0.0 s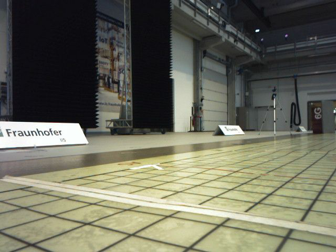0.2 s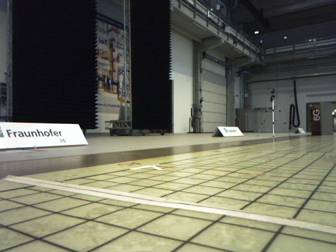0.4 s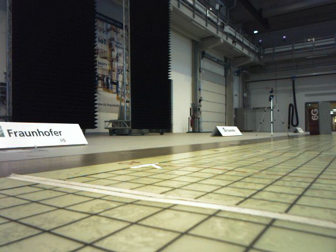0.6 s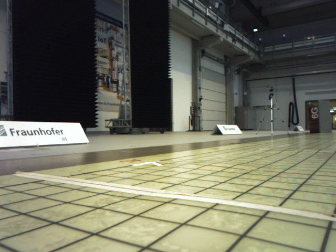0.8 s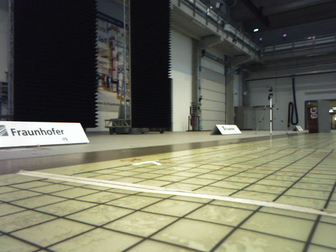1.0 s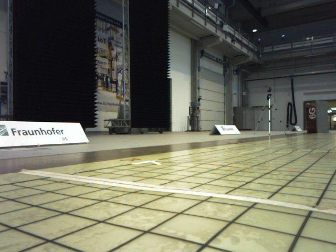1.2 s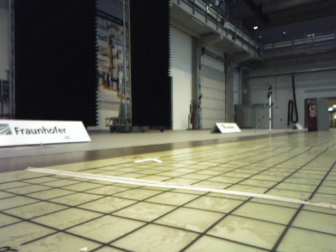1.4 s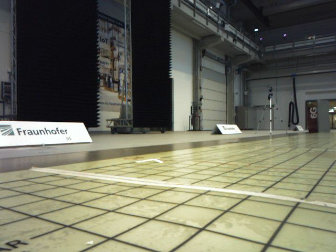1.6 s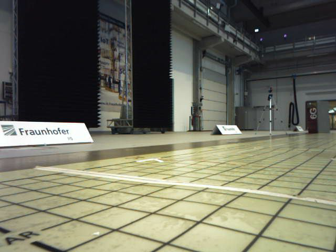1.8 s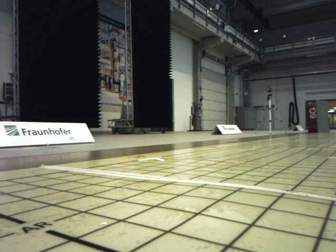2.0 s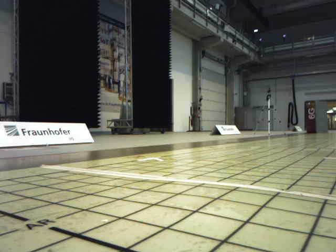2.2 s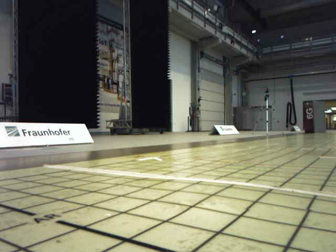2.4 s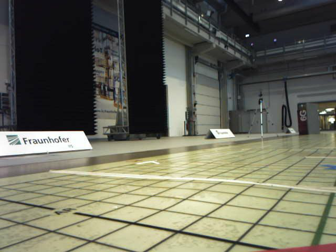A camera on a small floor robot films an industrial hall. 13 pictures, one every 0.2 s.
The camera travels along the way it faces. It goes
backward.
0.0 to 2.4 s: The camera travels backward, about 0.5 m, so what stands in front gets smaller.
The film runs backward here.
